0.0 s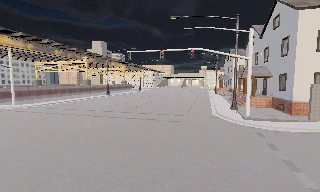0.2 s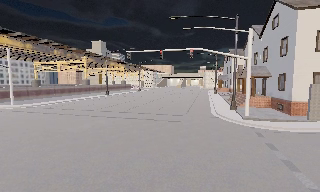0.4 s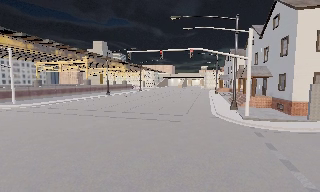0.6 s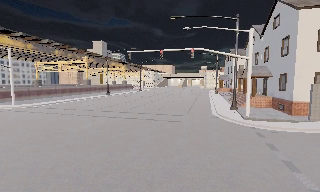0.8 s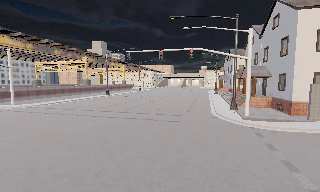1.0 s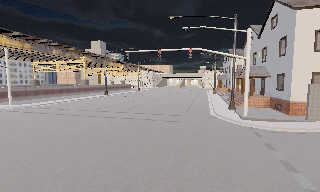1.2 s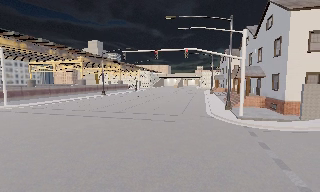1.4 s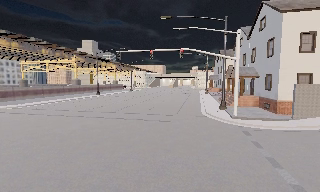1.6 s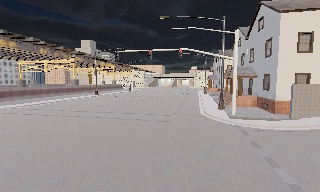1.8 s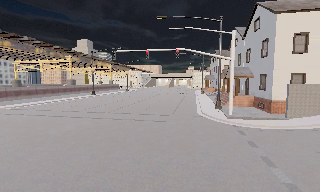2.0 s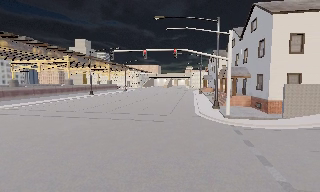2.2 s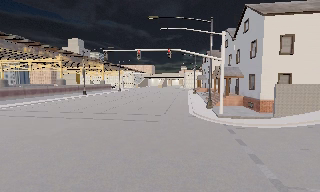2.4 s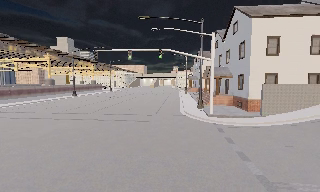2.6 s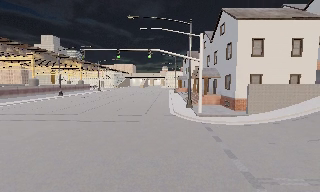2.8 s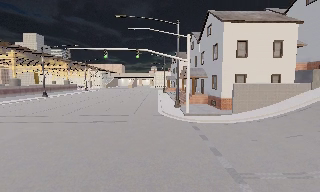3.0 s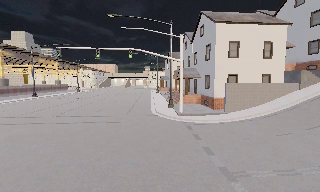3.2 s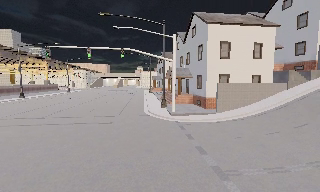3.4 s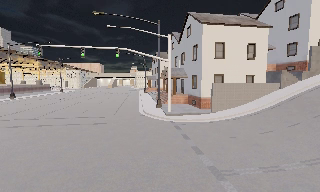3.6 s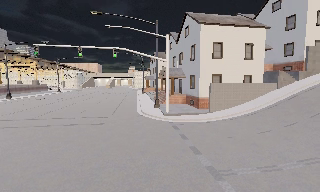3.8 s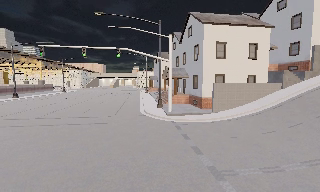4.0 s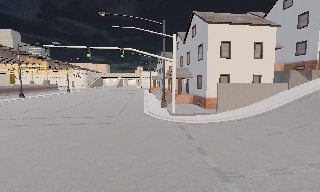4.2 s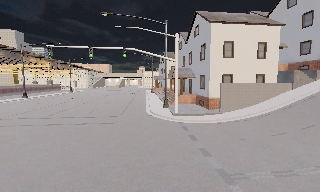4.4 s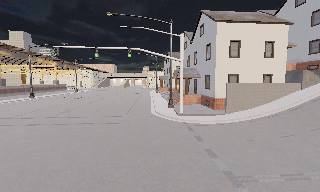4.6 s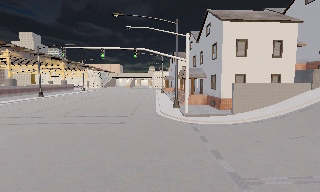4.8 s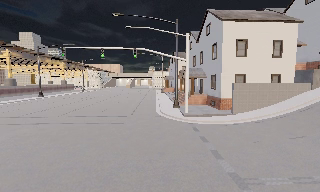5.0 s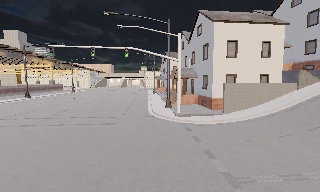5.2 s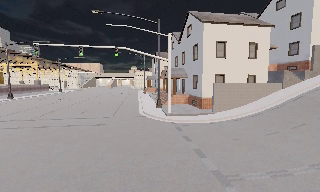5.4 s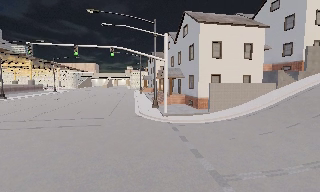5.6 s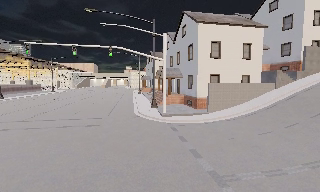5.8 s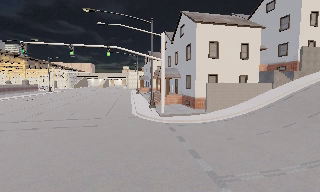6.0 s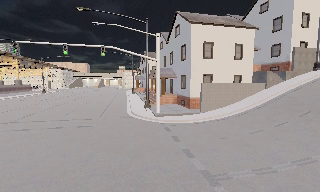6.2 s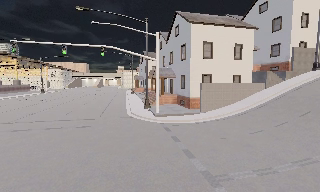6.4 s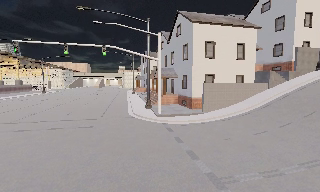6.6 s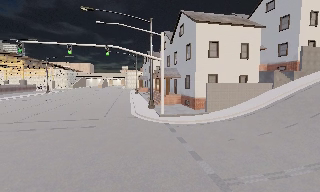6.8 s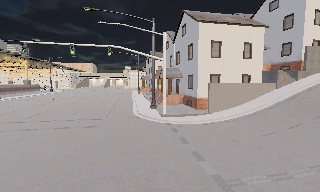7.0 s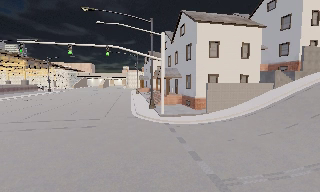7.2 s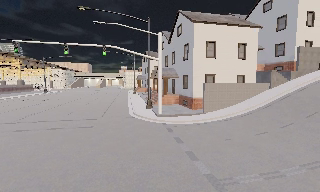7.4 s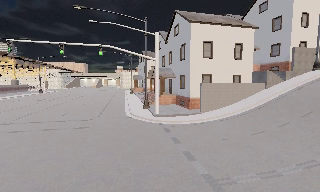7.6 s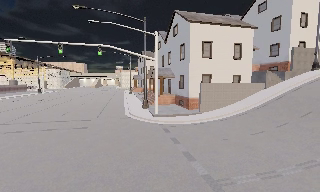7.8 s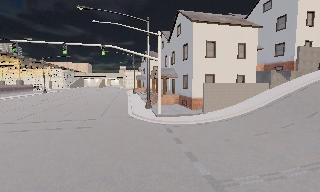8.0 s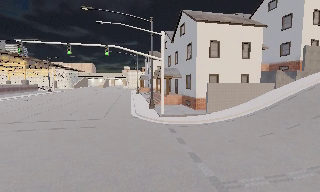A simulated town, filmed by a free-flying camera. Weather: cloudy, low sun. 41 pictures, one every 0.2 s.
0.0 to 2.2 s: The camera shifts only a little, or ends up much as it began.
2.2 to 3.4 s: The scene slides to the left, as the camera pans about 15 degrees to its right.
3.4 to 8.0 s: The camera travels forward, about 1 m, so what stands in front looms larger.
The film runs forward here.
